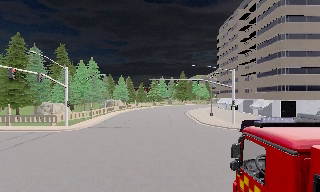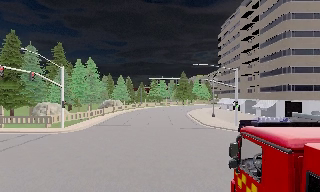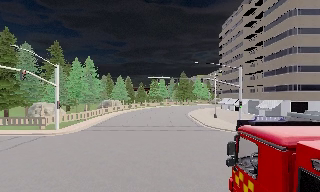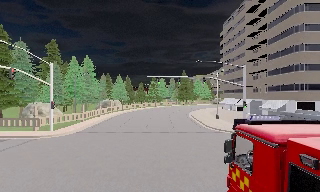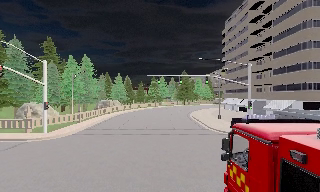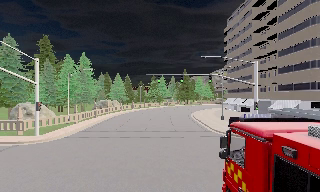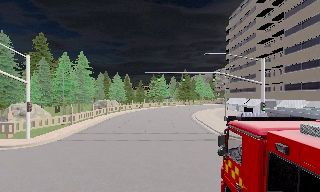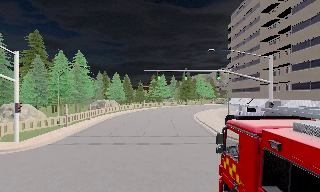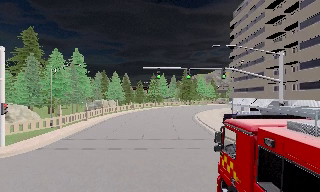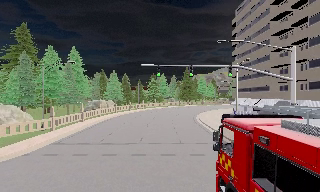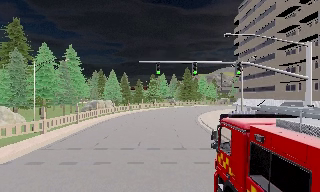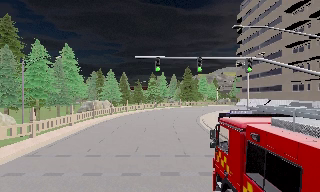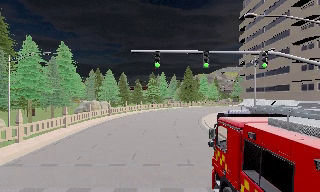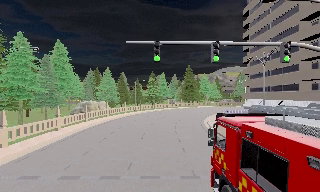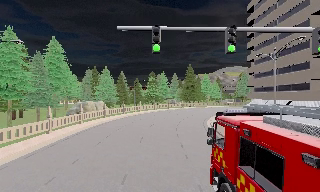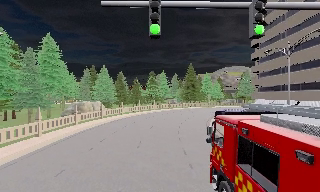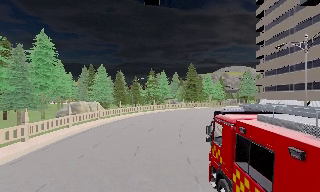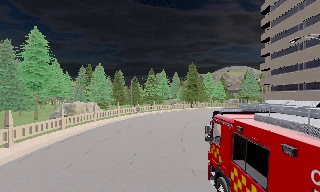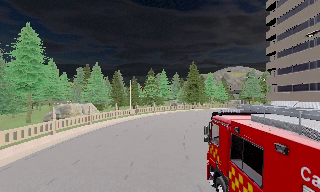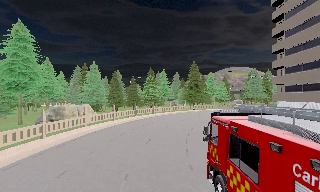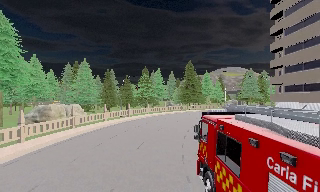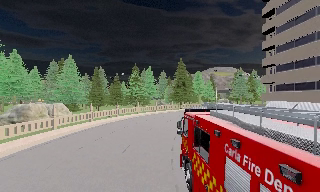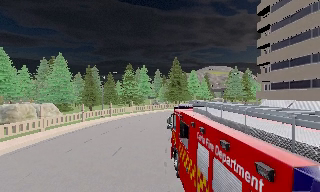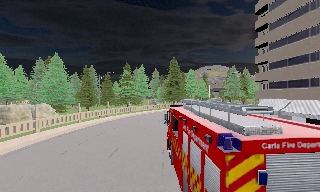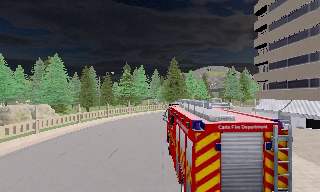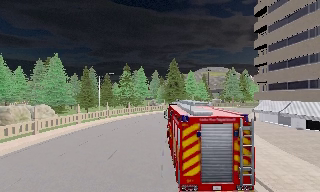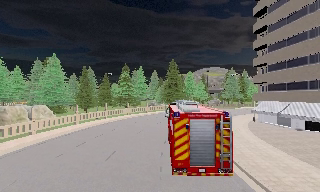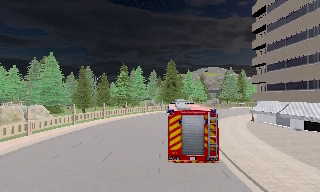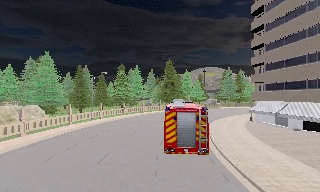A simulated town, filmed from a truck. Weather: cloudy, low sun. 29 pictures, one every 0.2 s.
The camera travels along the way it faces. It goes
forward.
0.0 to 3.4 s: The camera travels forward, about 20 m, so what stands in front looms larger.
3.4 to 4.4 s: The camera travels forward, about 6 m, so what stands in front looms larger. It loses speed.
4.4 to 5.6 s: The camera travels forward, about 1 m, so what stands in front looms larger.
The film runs forward here.
